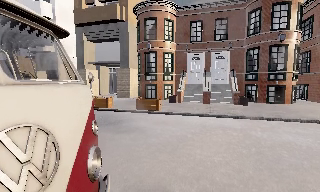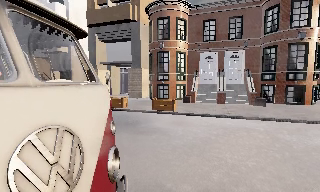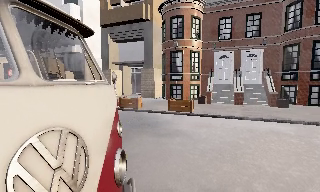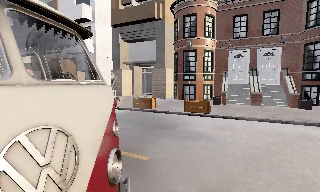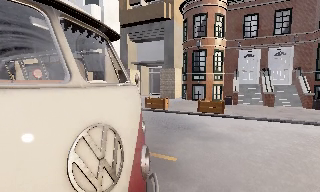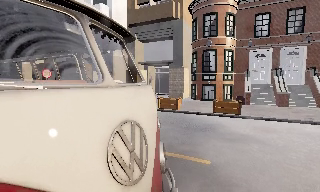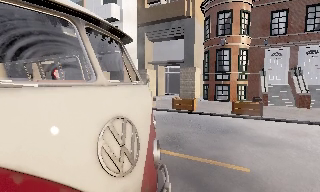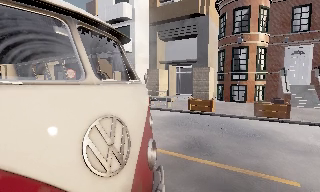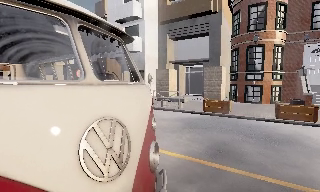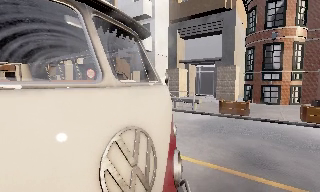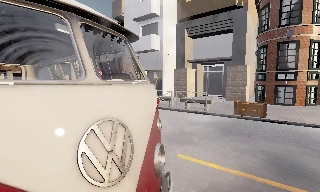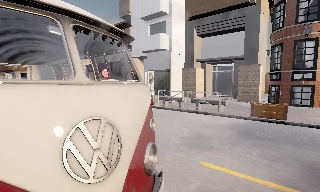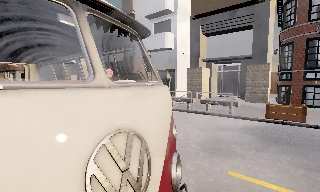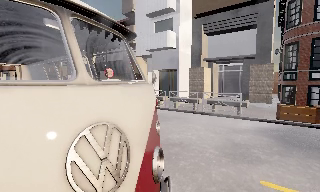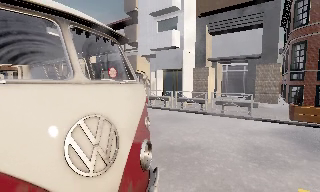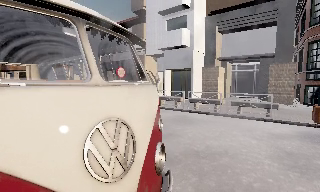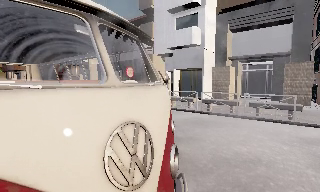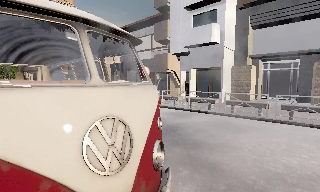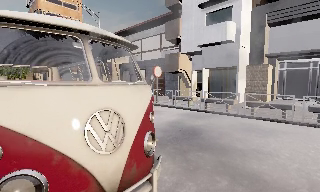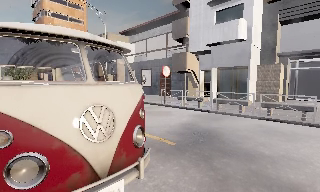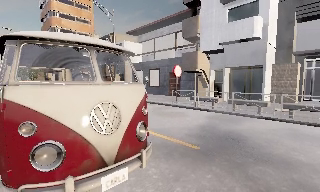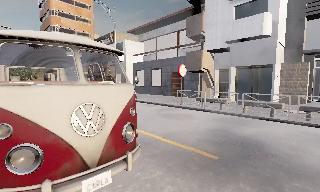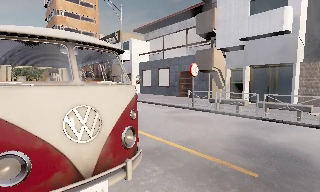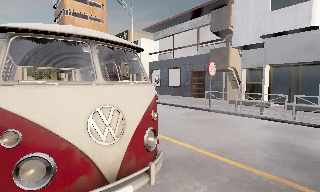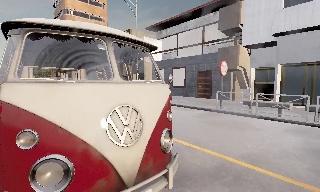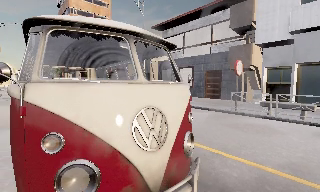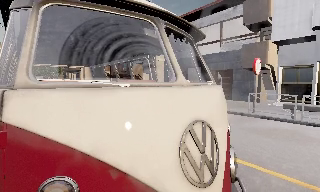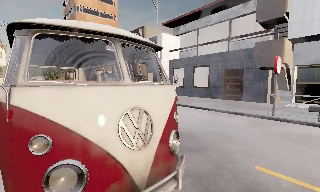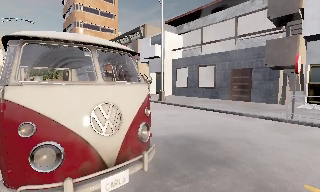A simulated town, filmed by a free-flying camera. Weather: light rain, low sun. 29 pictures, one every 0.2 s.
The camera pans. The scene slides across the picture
to the right.
The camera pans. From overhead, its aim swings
counterclockwise.
0.0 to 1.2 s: The camera swings to its left by about 10 degrees, and the scene slides to the right. It travels to its left, about 3 m, so close, fixed things drift to the right.
1.2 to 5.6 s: The camera pans to its left, which is counterclockwise from overhead, by about 20 degrees. It travels to its left and forward, about 11 m, so close, fixed things drift to the right.
The film runs backward here.
